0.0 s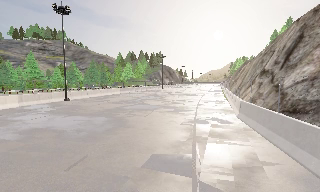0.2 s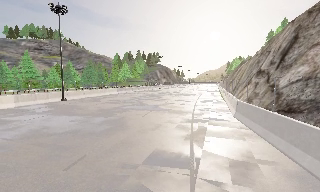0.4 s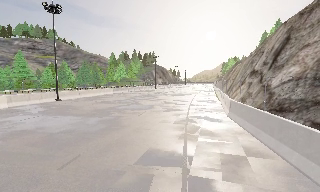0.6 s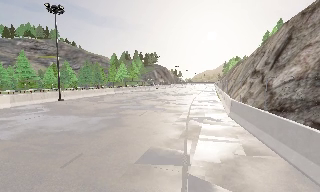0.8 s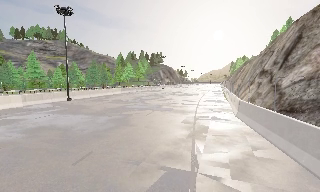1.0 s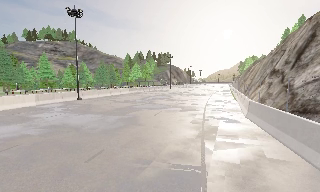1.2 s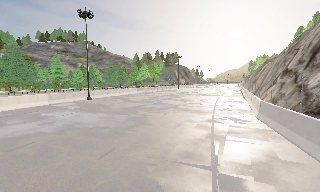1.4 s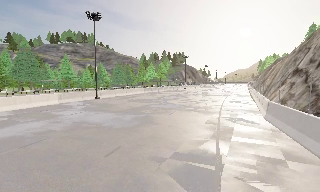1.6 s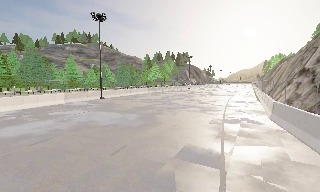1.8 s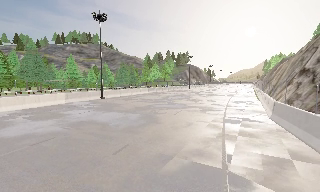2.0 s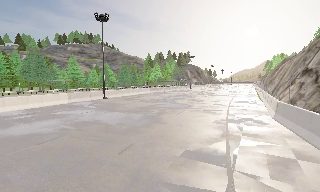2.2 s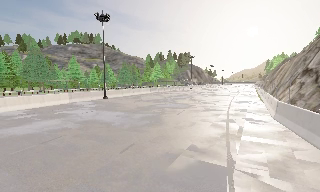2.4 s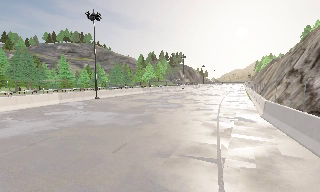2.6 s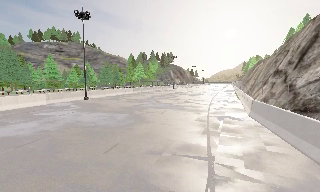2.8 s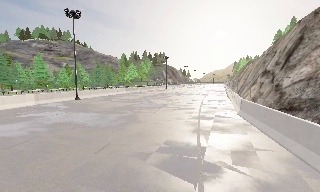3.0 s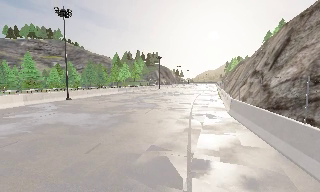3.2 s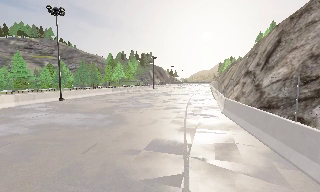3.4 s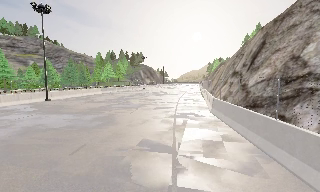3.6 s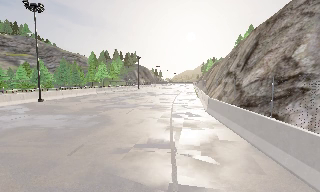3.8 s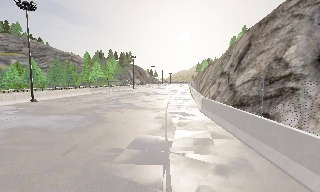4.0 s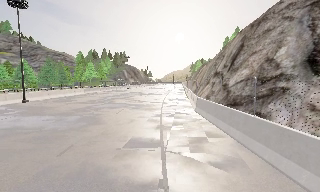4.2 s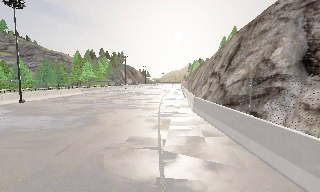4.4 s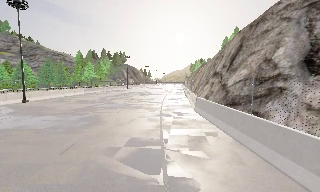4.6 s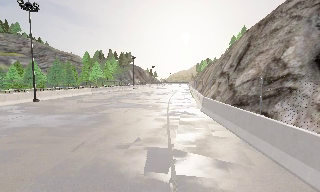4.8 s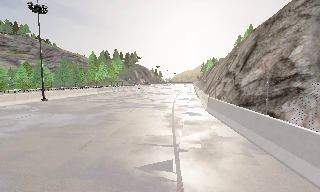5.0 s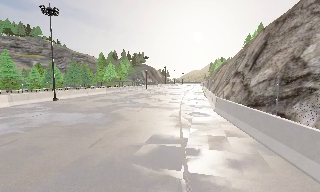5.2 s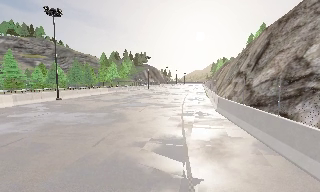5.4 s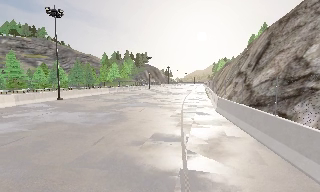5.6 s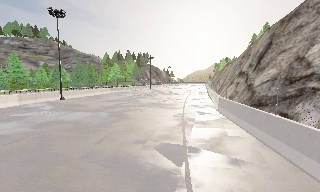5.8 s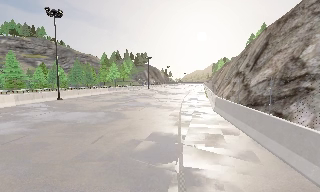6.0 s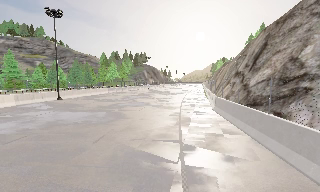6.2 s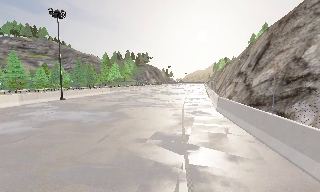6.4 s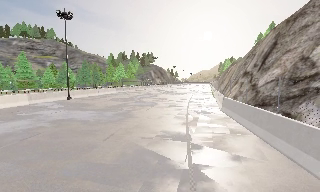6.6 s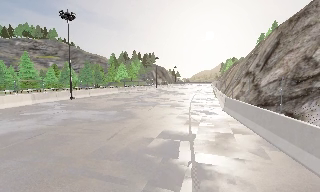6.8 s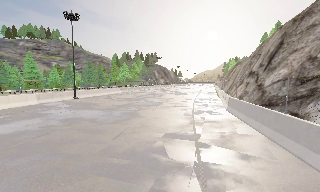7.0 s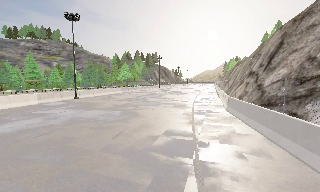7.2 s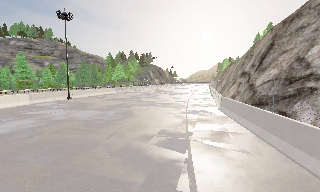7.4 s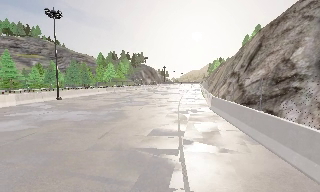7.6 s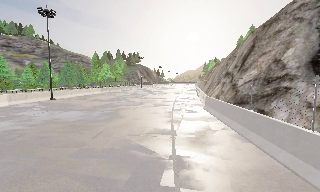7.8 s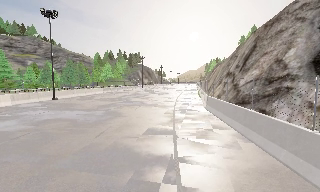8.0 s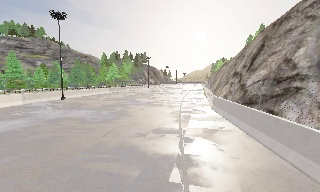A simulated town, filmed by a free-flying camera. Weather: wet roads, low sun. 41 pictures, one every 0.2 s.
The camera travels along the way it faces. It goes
backward.
0.0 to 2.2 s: The camera travels backward, about 1 m, so what stands in front gets smaller.
2.2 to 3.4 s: The camera swings to its right by about 15 degrees, and the scene slides to the left.
3.4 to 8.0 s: The camera travels backward, about 2 m, so what stands in front gets smaller.
The film runs backward here.
